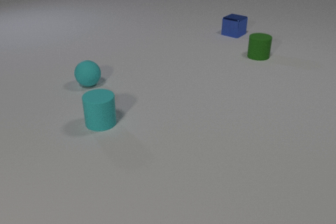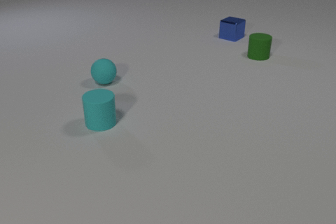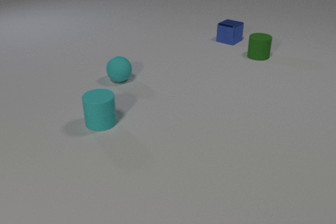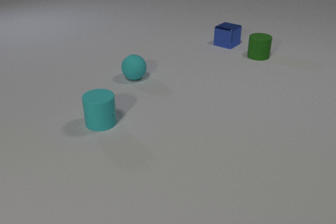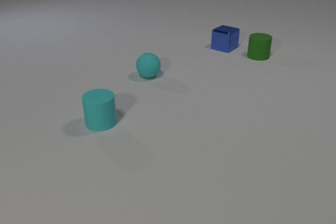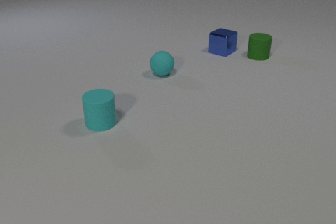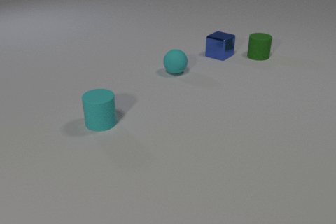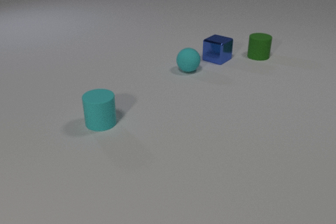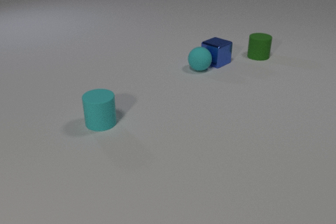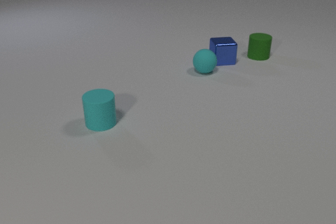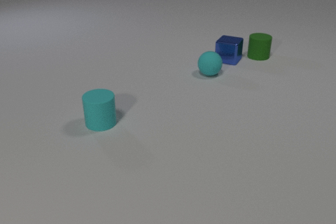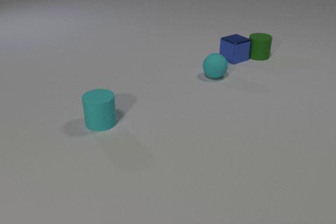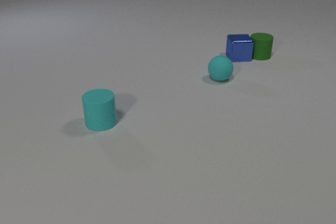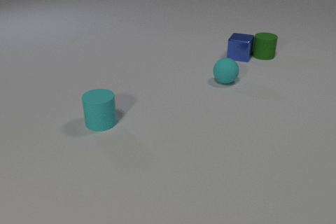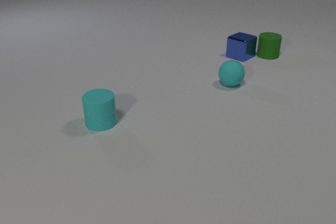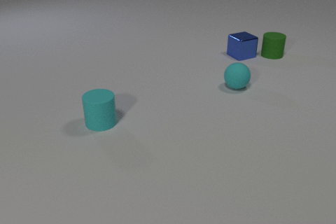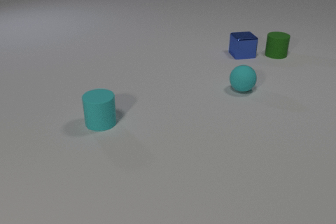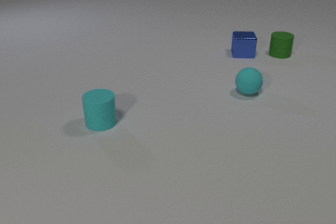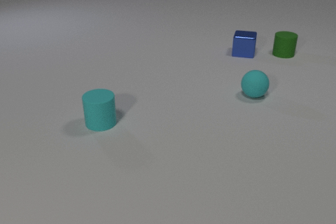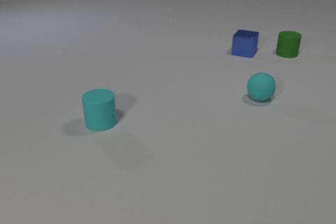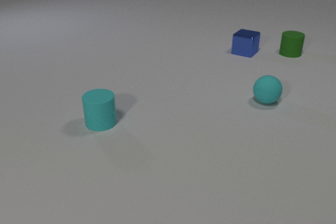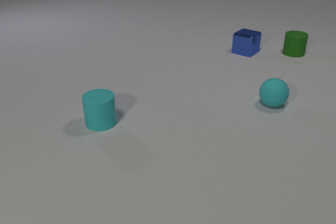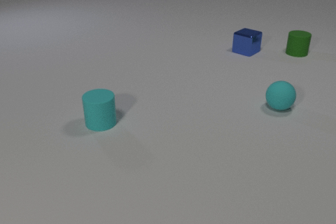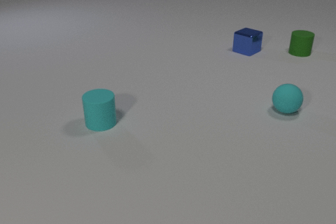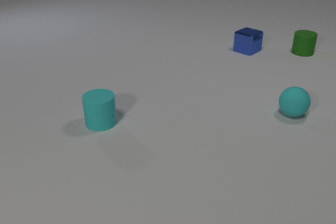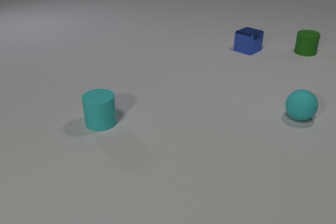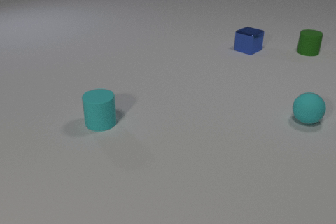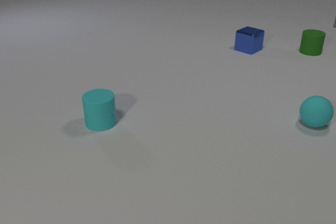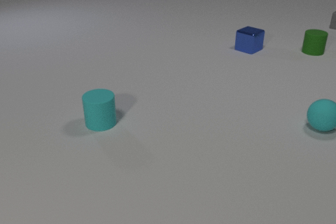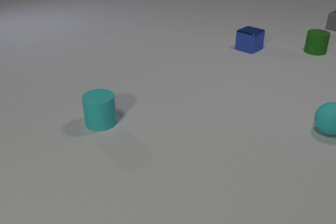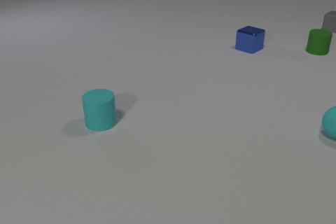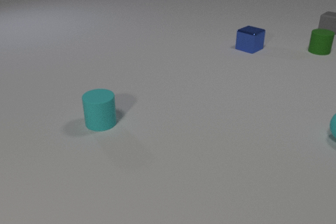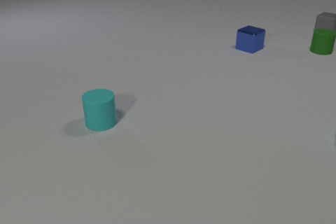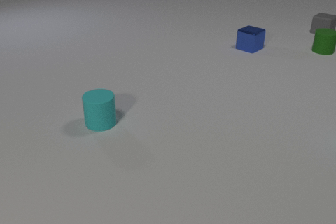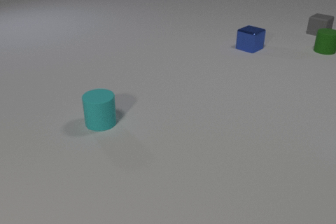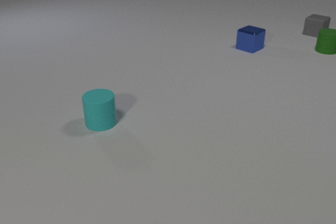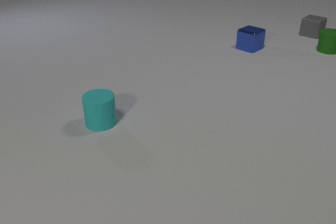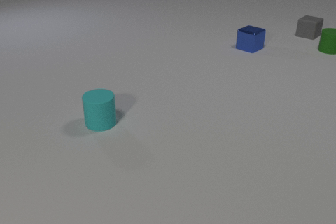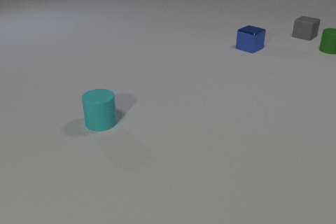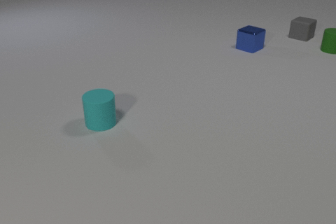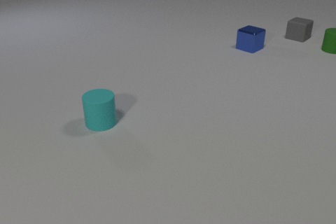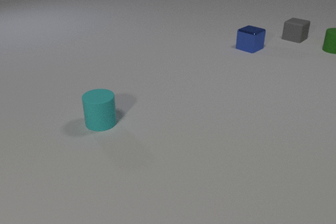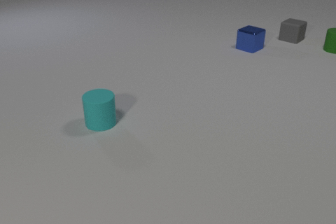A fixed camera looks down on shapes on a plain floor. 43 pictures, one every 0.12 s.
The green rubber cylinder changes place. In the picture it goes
to the right.
The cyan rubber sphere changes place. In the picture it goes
to the right.
0.00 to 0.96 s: The blue metal cube slides toward the camera. The cyan rubber sphere rolls to the right. The blue metal cube and the cyan rubber sphere collide.
0.96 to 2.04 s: The blue metal cube slides to the right and away from the camera. The cyan rubber sphere rolls to the right and toward the camera. The green rubber cylinder slides to the right and away from the camera. The blue metal cube and the green rubber cylinder collide.
2.04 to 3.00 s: The blue metal cube slides away from the camera. The cyan rubber sphere rolls to the right and toward the camera. The green rubber cylinder slides to the right and away from the camera.
3.00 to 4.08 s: The blue metal cube slides away from the camera. The cyan rubber sphere rolls to the right and toward the camera, leaves at the right edge. The green rubber cylinder slides to the right and away from the camera. The gray rubber cube comes in at the right edge, slides toward the camera and to the left.
4.08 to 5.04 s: The green rubber cylinder slides to the right and away from the camera. The gray rubber cube slides toward the camera and to the left.
How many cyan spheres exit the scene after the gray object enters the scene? 1.
What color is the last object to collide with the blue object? green.
How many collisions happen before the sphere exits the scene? 2.
